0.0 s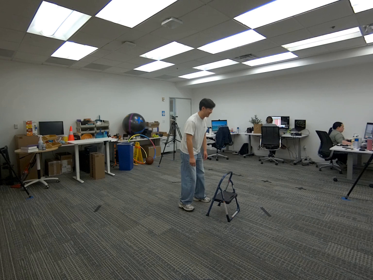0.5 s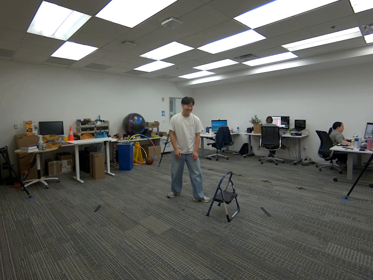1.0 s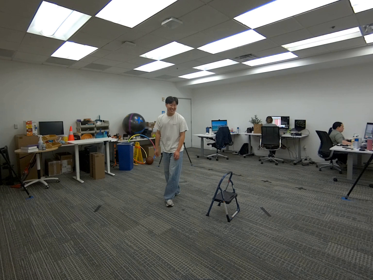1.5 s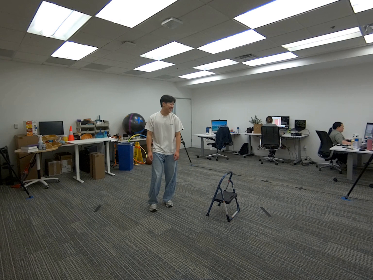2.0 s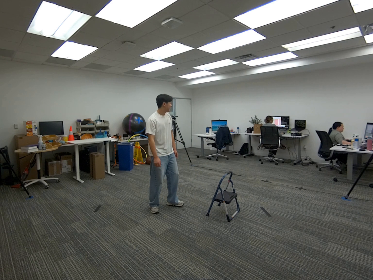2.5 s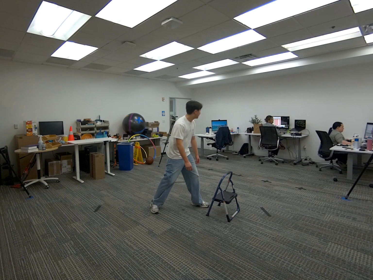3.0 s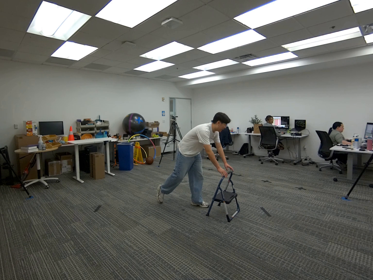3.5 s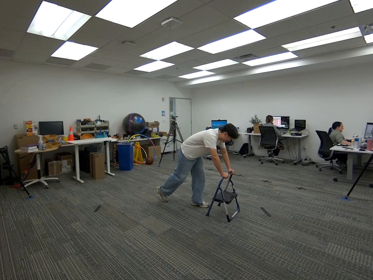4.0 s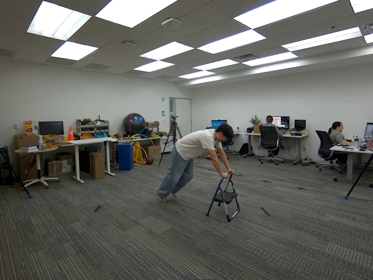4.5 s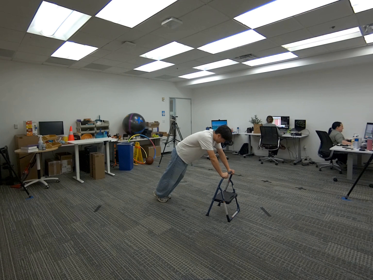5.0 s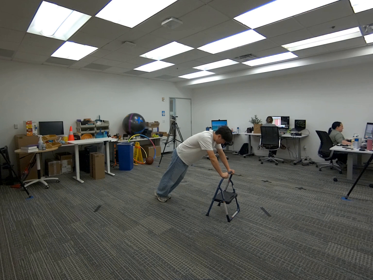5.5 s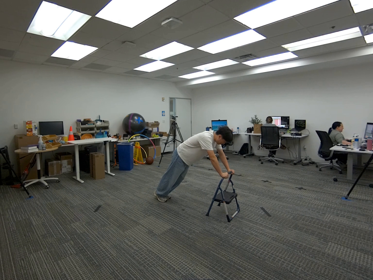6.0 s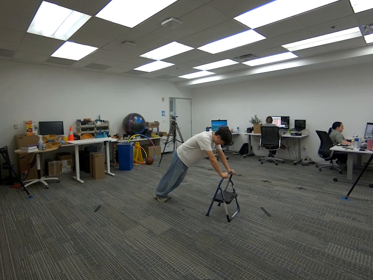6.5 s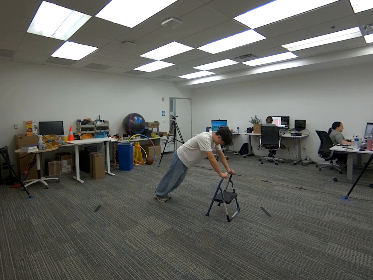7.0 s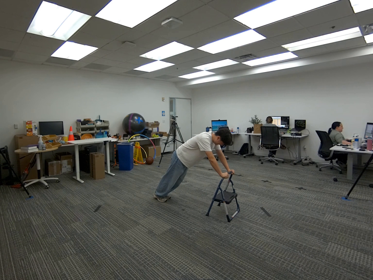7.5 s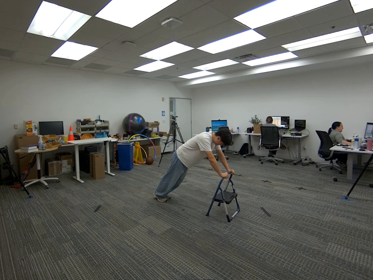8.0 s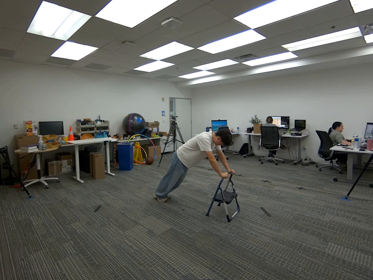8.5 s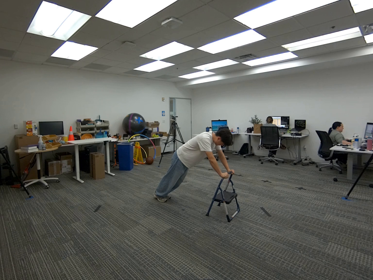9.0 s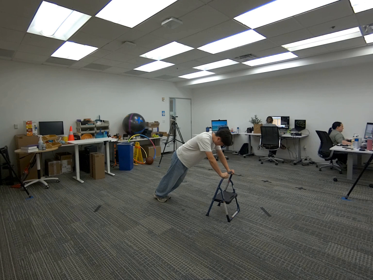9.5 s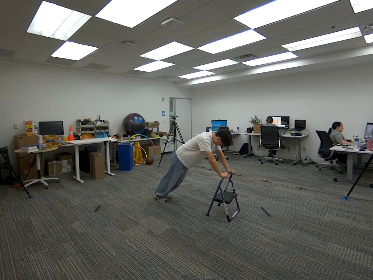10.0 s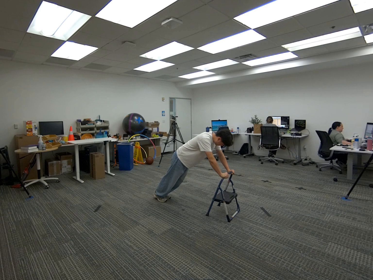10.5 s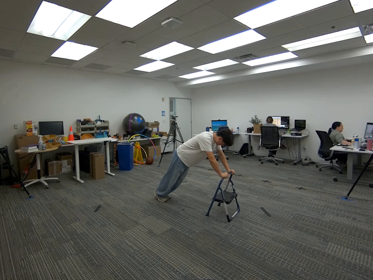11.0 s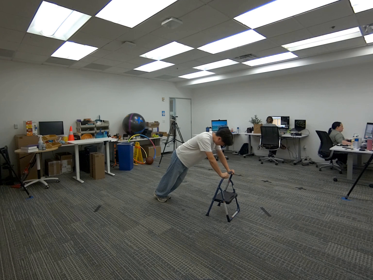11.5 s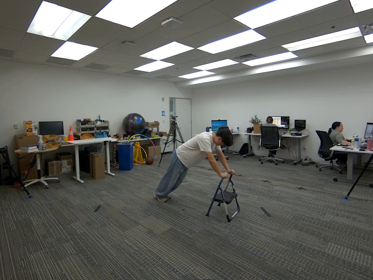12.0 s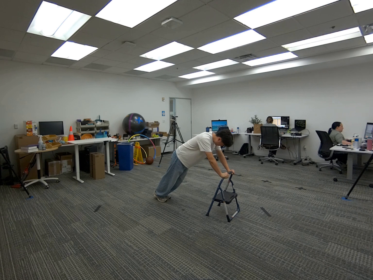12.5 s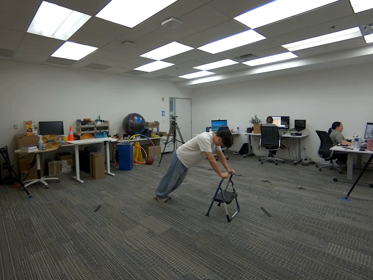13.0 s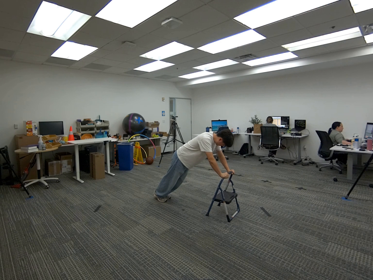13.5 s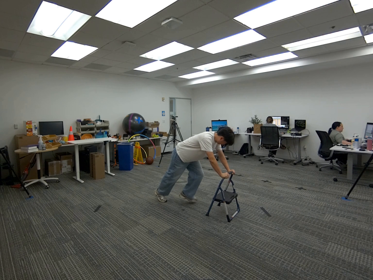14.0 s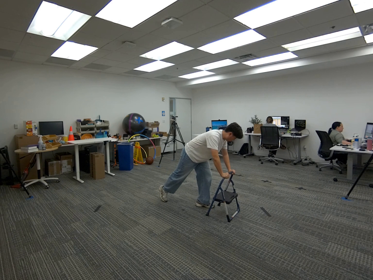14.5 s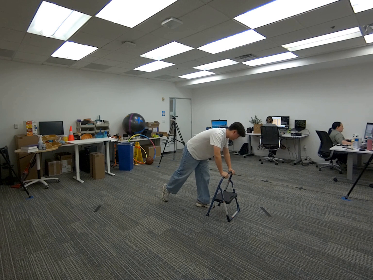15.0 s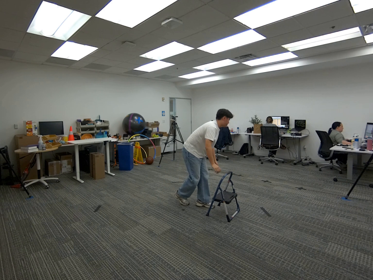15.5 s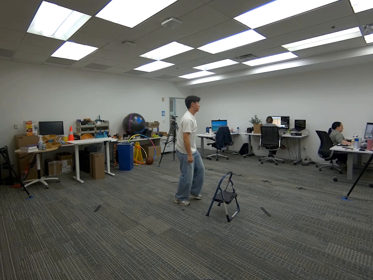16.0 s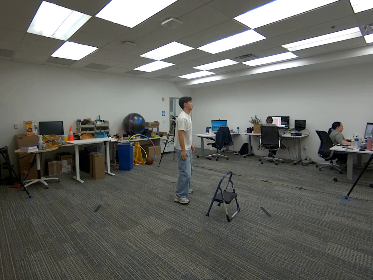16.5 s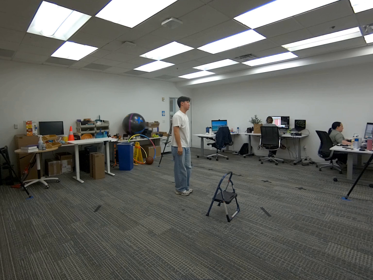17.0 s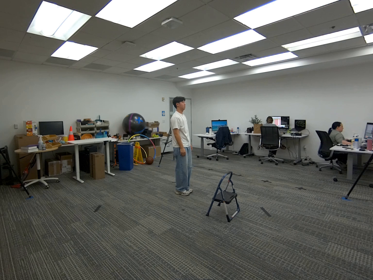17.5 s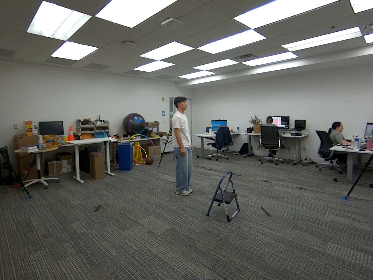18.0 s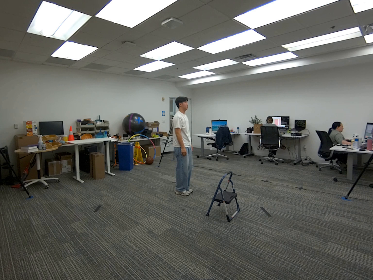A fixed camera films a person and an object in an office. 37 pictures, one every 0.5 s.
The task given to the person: Walk over to the step ladder and hold onto the step ladder as you proceed to do a plank. Hold the plank for ~10 sec.
